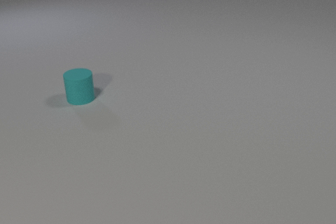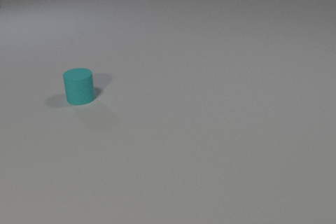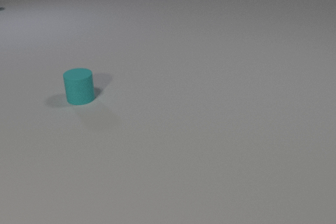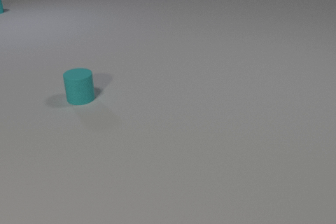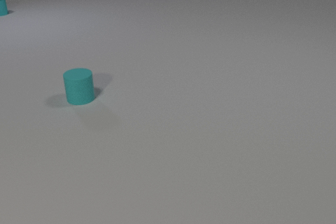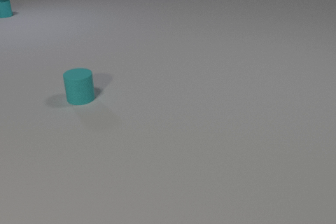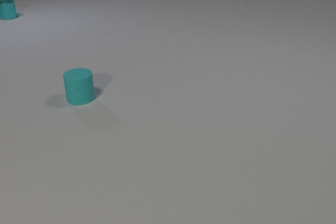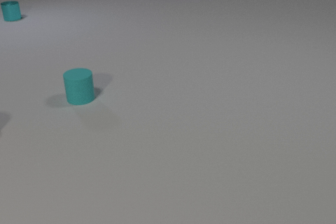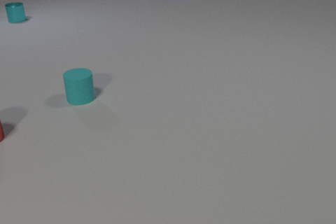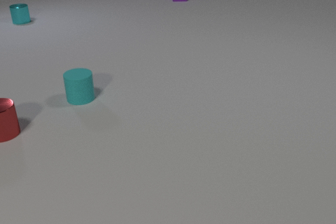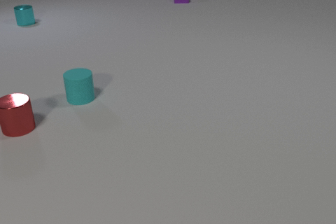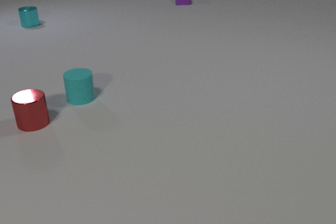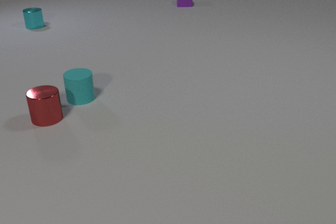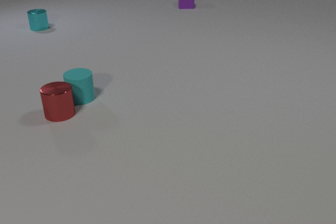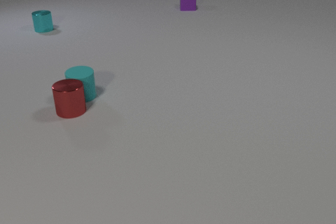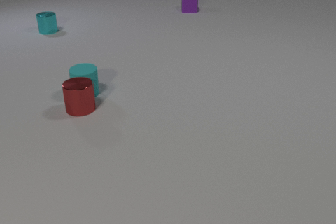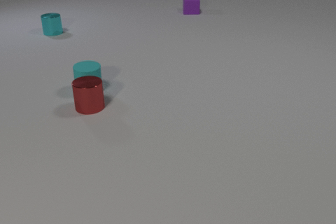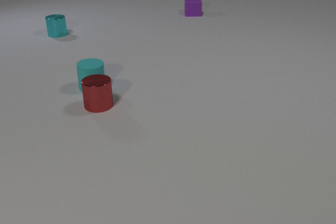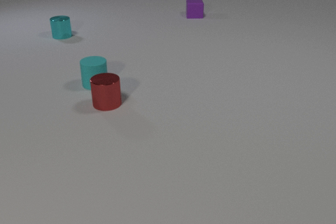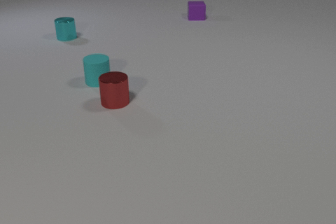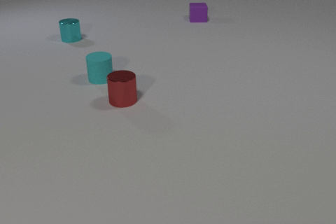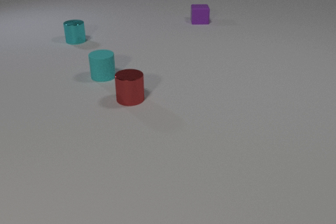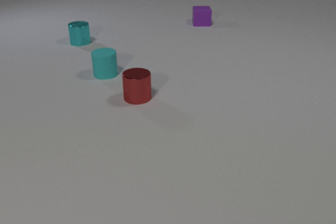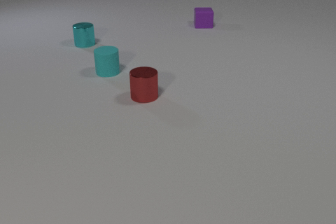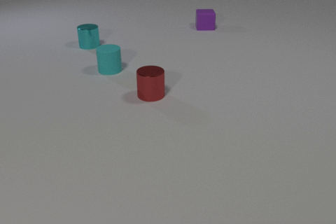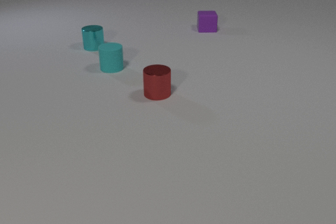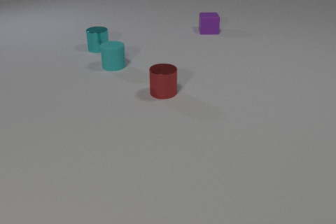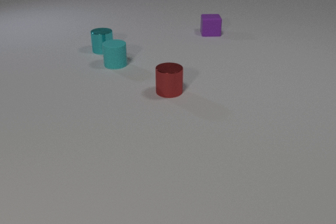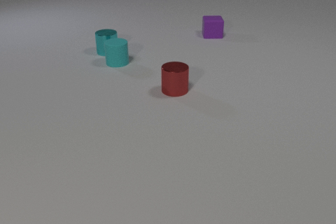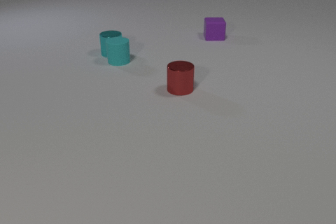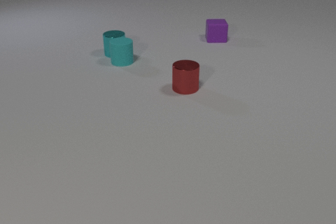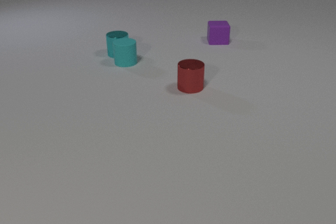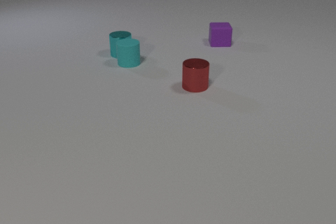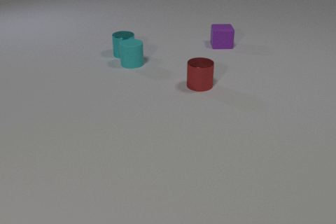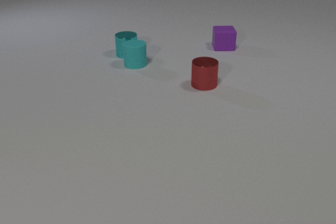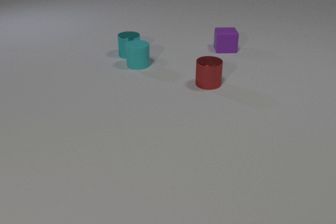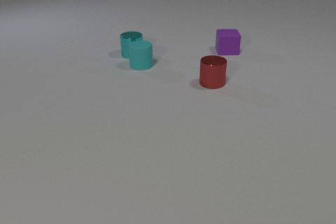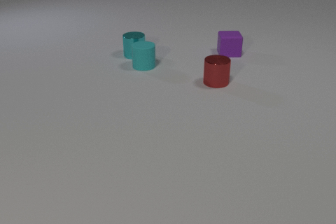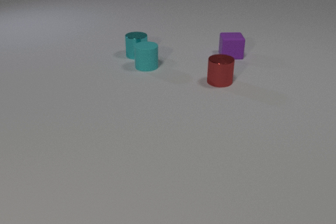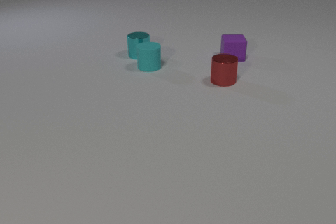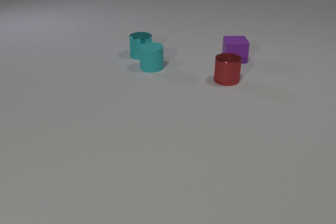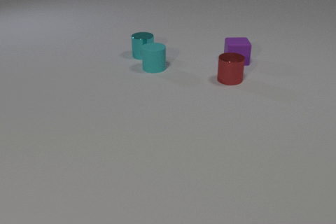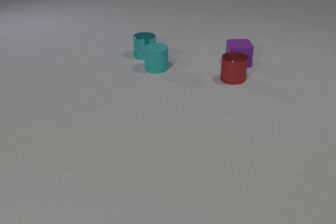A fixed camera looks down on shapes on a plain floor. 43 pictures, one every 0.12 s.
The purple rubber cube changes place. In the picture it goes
toward the camera.
The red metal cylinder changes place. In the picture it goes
to the right.
0.00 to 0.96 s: The cyan metal cylinder comes in at the left edge, slides toward the camera and to the right. The purple rubber cube comes in at the top edge, slides toward the camera.
0.96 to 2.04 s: The red metal cylinder slides to the right. The cyan rubber cylinder slides away from the camera and to the right. The cyan metal cylinder slides toward the camera and to the right. The purple rubber cube slides toward the camera. The red metal cylinder and the cyan rubber cylinder collide.
2.04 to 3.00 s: The red metal cylinder slides to the right. The cyan rubber cylinder slides away from the camera and to the right. The cyan metal cylinder slides toward the camera and to the right. The purple rubber cube slides toward the camera.
3.00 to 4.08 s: The red metal cylinder slides to the right and away from the camera. The cyan rubber cylinder slides to the right. The cyan metal cylinder slides to the right and toward the camera. The purple rubber cube slides toward the camera. The cyan rubber cylinder and the cyan metal cylinder collide.
4.08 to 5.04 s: The red metal cylinder slides to the right and away from the camera. The cyan rubber cylinder slides to the right and toward the camera. The cyan metal cylinder slides to the right. The purple rubber cube slides toward the camera.
How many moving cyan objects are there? 2.
Are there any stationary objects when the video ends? no.
How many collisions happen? 2.
